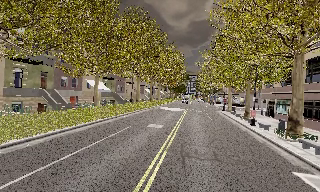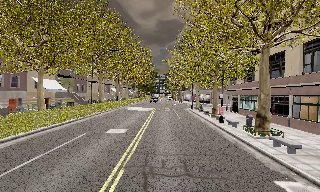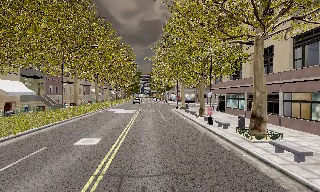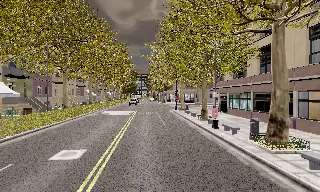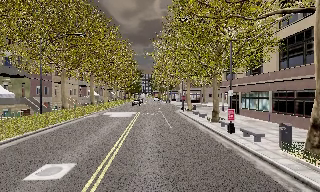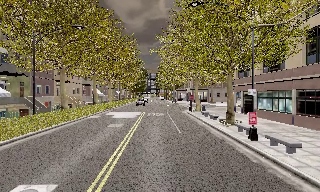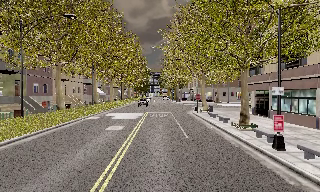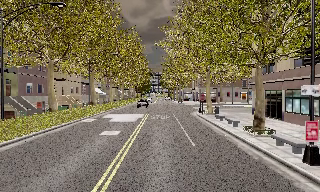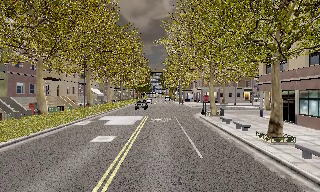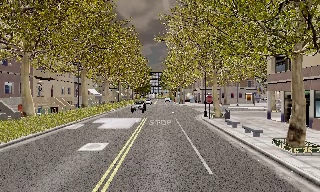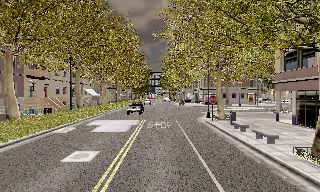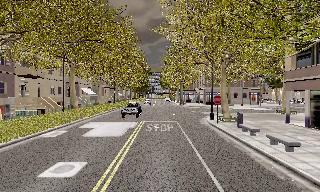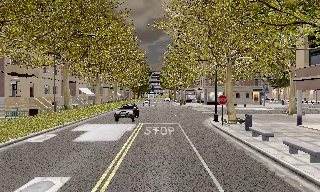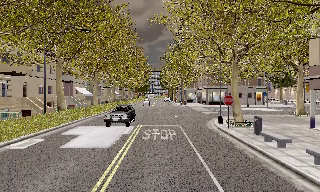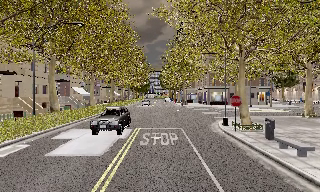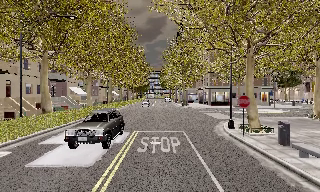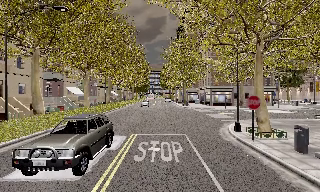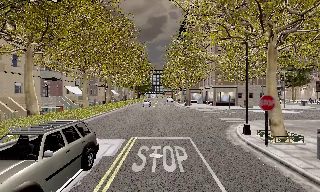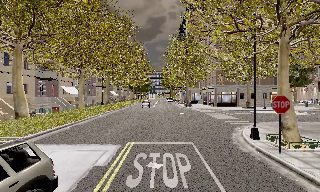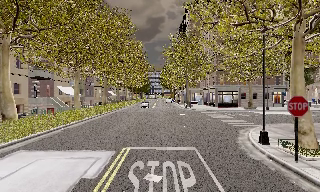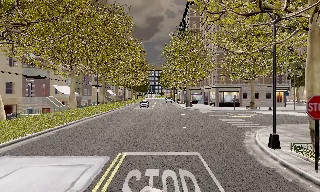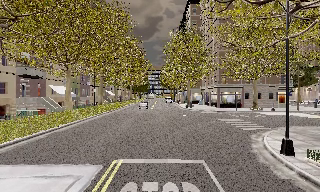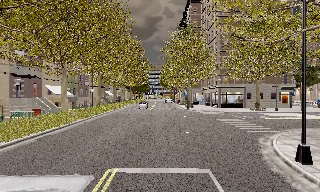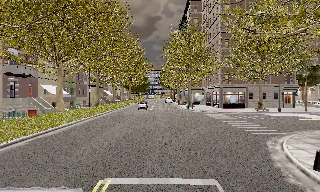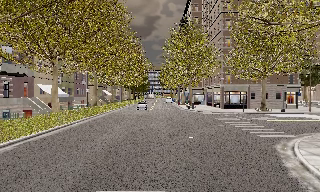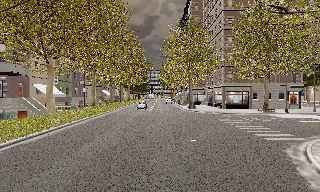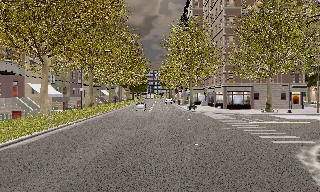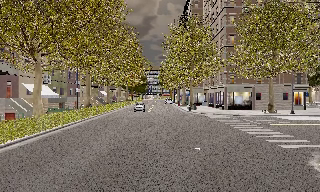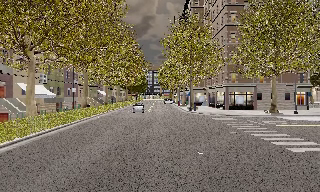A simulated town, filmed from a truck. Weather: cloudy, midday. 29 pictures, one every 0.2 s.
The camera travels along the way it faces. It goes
forward.
0.0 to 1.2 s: The camera pans to its right, which is clockwise from overhead, by about 10 degrees. It travels forward, about 10 m, so what stands in front looms larger.
1.2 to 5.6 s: The camera travels forward, about 20 m, so what stands in front looms larger. It loses speed.
The film runs forward here.
